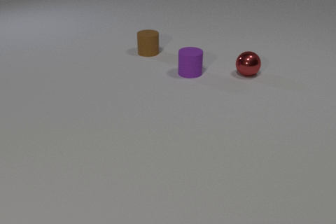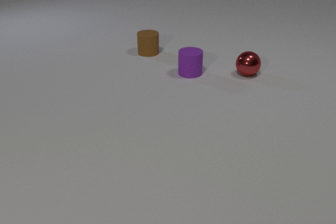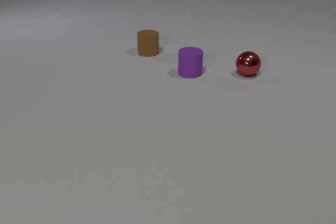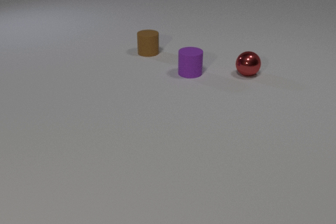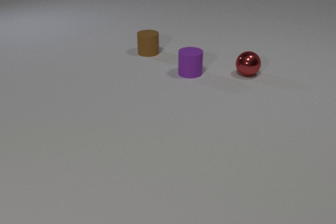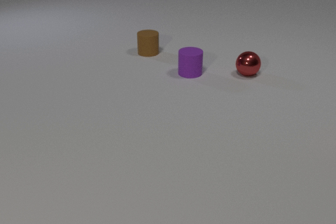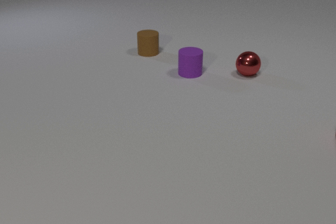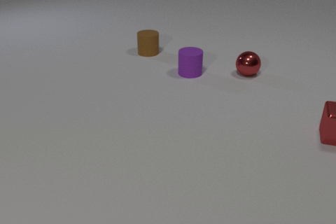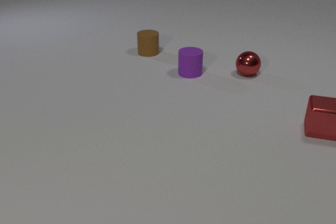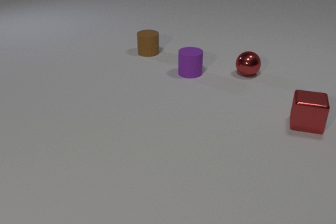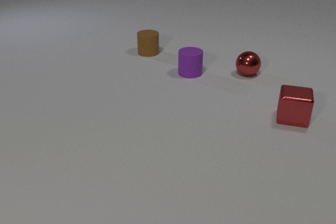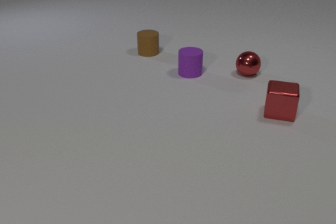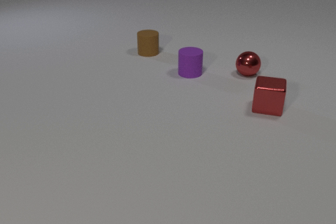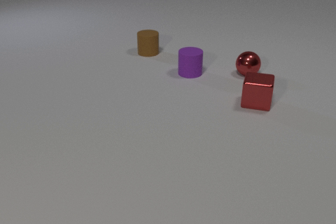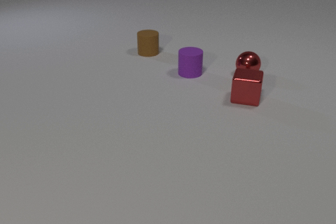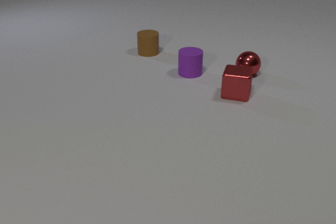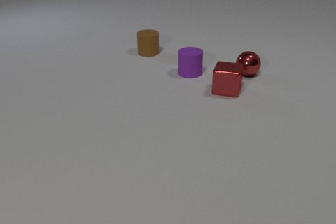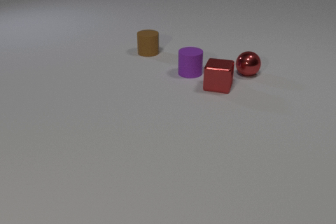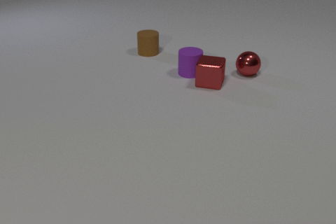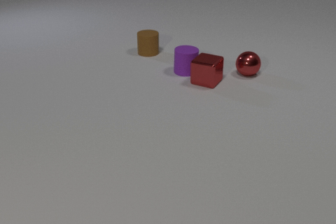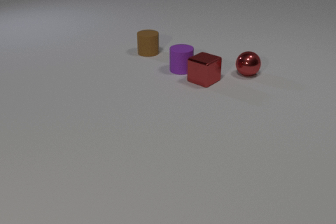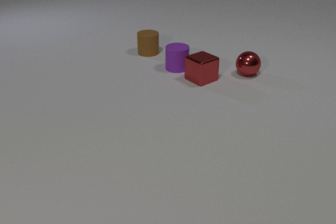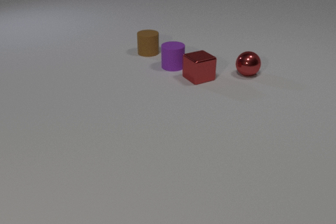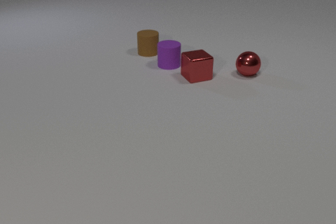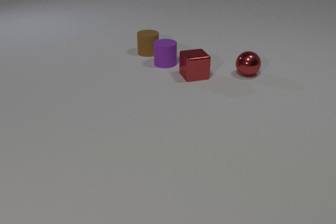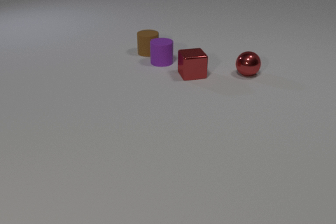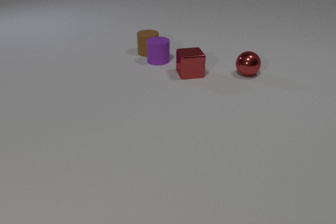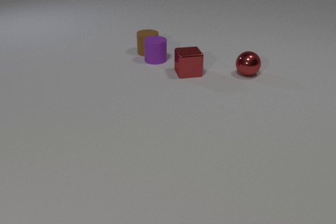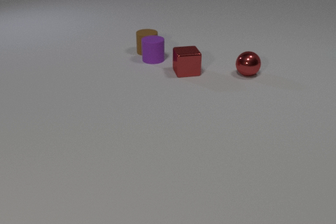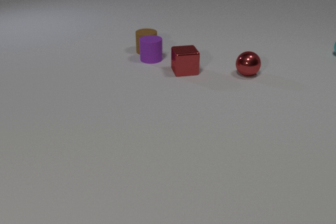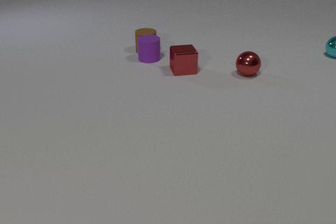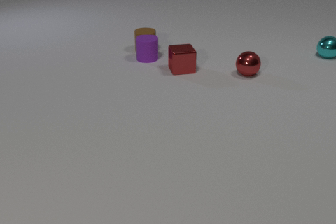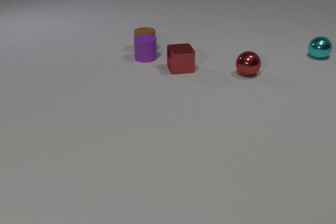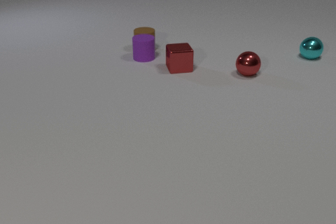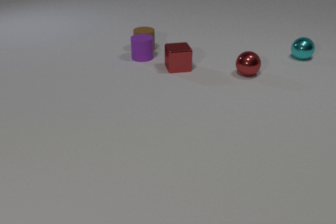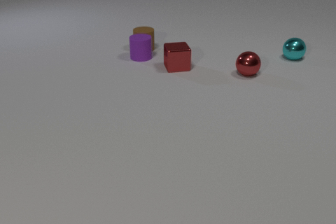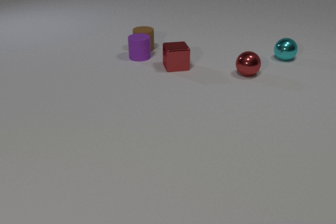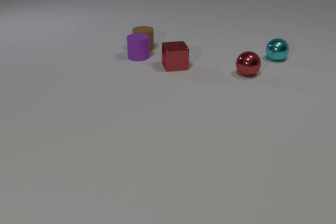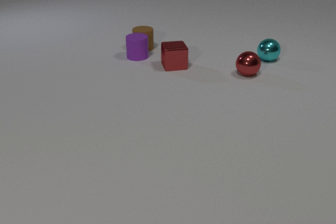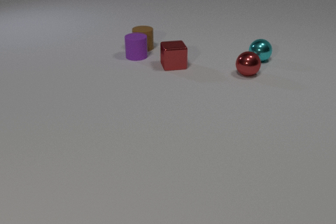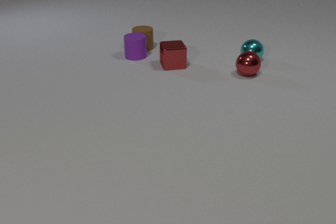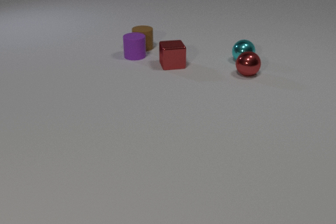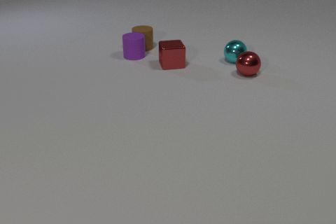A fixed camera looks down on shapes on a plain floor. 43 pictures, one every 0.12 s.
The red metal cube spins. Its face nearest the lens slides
to the left.
The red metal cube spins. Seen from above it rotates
clockwise.
0.00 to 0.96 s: The red metal cube comes in at the right edge, slides to the left and away from the camera.
0.96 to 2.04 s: The red metal cube slides to the left and away from the camera.
2.04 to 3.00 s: The red metal cube slides to the left and away from the camera, spins so that its near face slides to the left, clockwise seen from above. The purple rubber cylinder slides to the left and away from the camera. The red metal cube and the purple rubber cylinder collide.
3.00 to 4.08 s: The red metal cube slides away from the camera and to the left. The purple rubber cylinder slides to the left and away from the camera. The cyan metal sphere comes in at the right edge, rolls to the left and toward the camera. The brown rubber cylinder slides away from the camera. The purple rubber cylinder and the brown rubber cylinder collide.
4.08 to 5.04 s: The red metal cube slides away from the camera and to the left. The purple rubber cylinder slides to the left and away from the camera. The cyan metal sphere rolls to the left.
How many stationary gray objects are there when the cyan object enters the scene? 0.
How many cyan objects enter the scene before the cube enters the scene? 0.
What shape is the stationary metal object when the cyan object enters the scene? sphere.
